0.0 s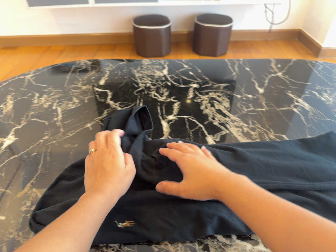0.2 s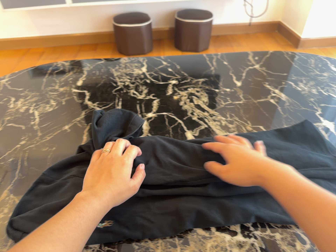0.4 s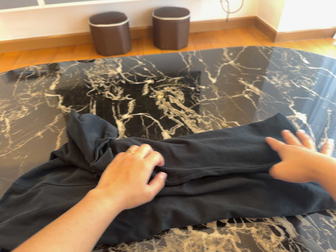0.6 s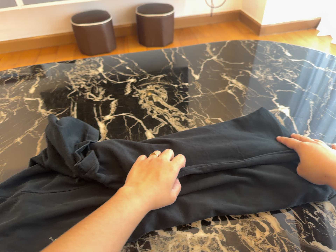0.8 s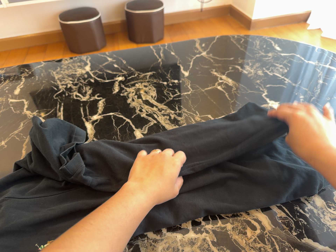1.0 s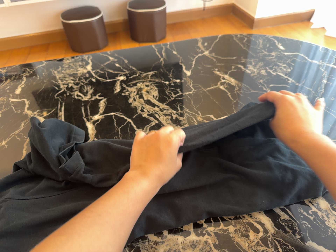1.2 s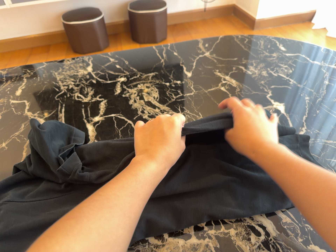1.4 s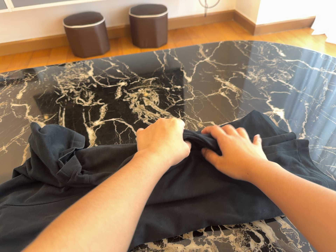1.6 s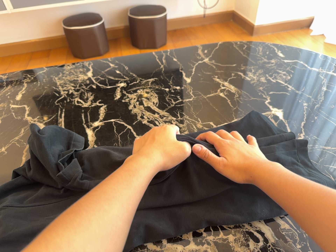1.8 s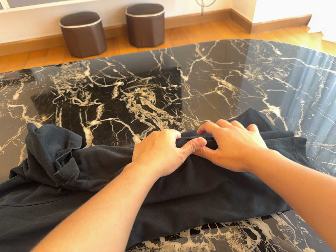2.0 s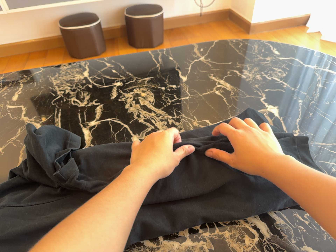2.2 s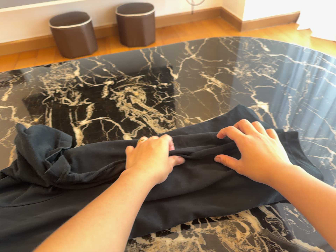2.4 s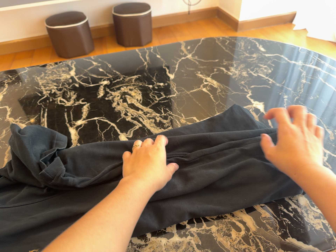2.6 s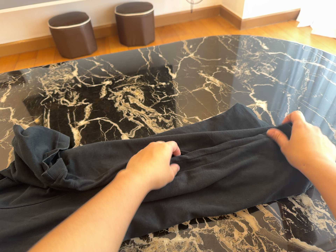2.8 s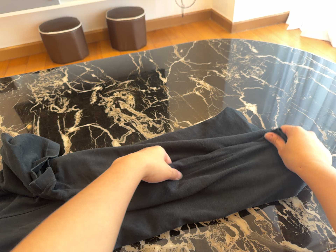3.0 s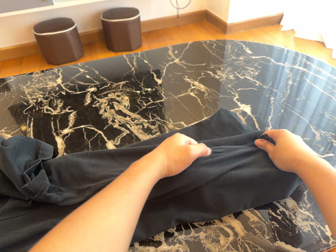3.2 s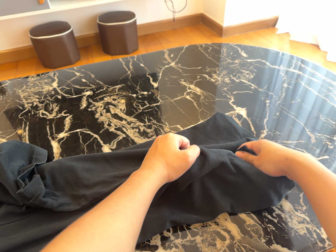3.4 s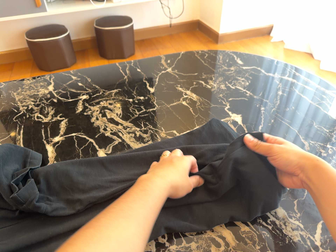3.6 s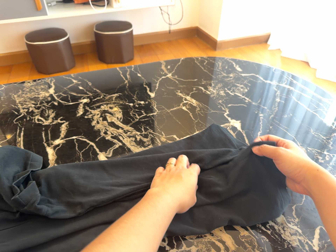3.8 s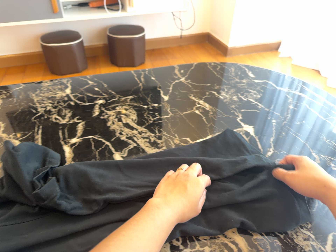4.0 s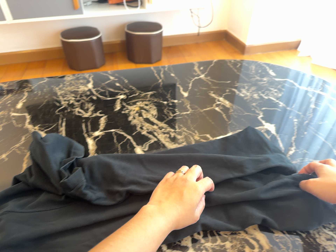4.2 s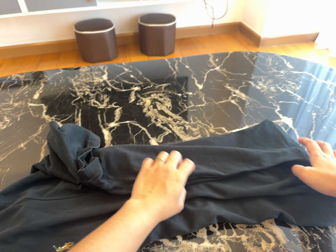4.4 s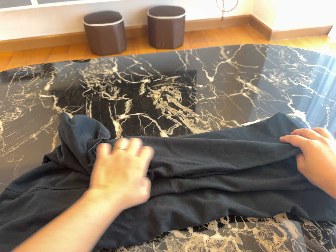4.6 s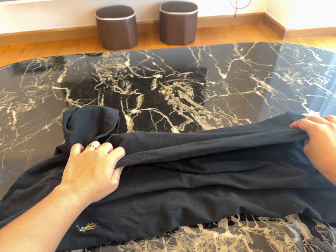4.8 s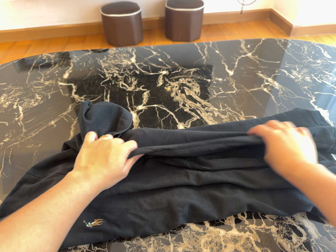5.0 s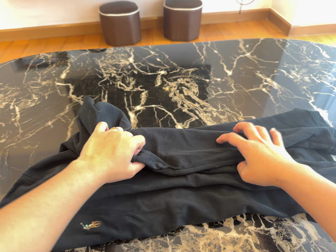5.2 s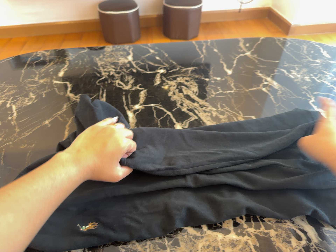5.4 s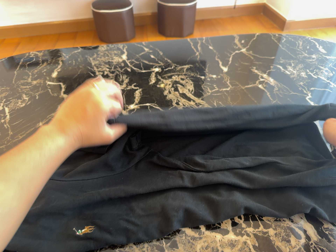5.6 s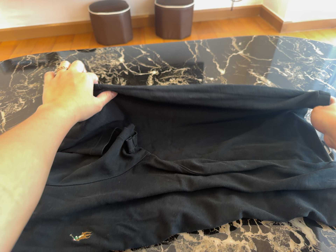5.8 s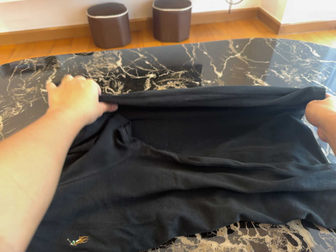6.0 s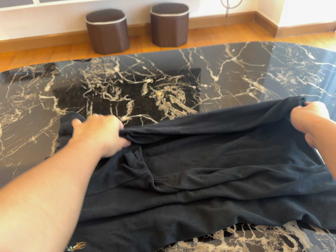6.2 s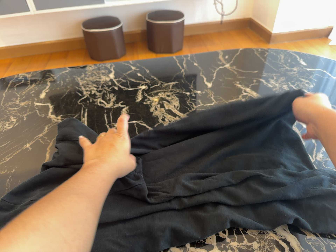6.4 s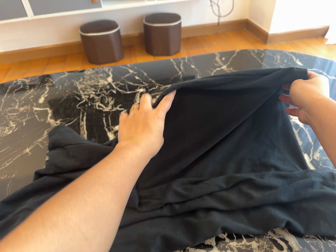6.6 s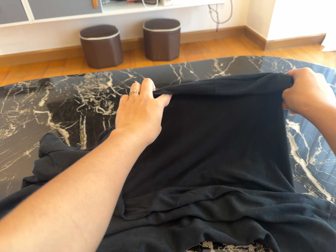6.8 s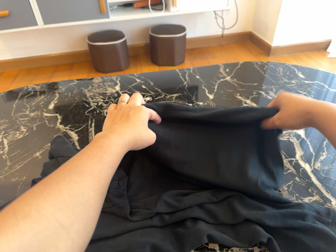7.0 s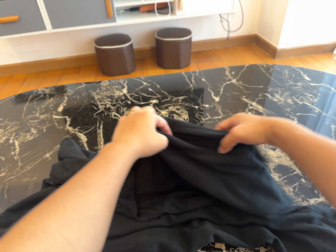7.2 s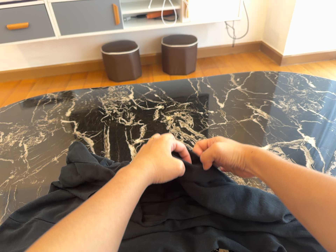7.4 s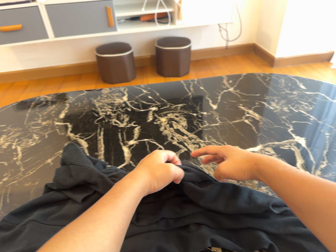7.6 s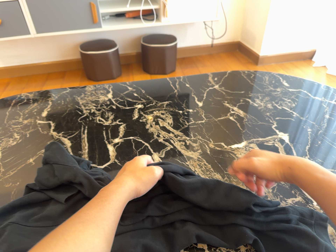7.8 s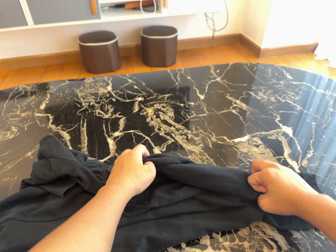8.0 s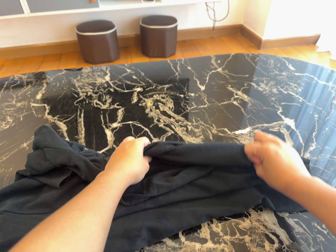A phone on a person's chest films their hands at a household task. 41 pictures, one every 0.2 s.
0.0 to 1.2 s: The camera travels to its right, about 9 cm, so close, fixed things drift to the left. It rolls about its line of sight by about 10 degrees, and the scene rotates counterclockwise.
1.2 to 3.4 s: The camera shifts only a little, or ends up much as it began.
3.4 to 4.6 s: The camera travels to its left, about 8 cm, so close, fixed things drift to the right. It rolls about its line of sight by about 10 degrees, and the scene rotates clockwise.
4.6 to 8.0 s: The camera shifts only a little, or ends up much as it began.
The film runs backward here.
